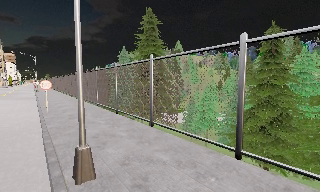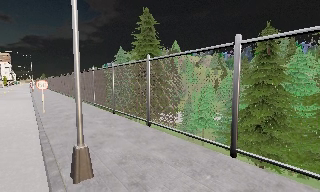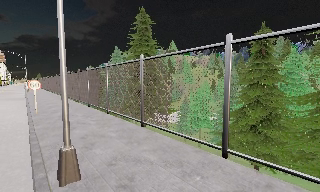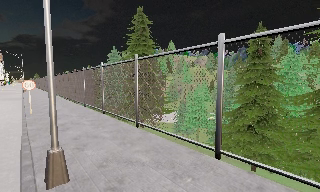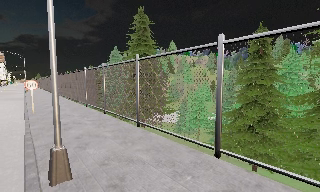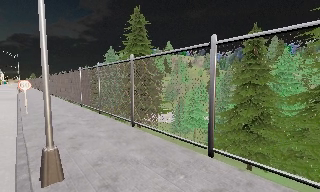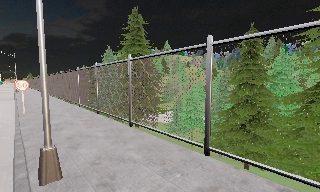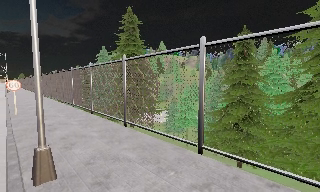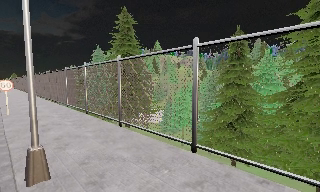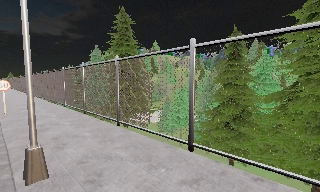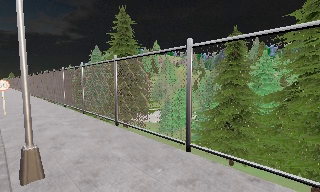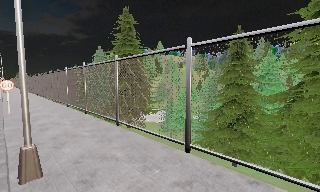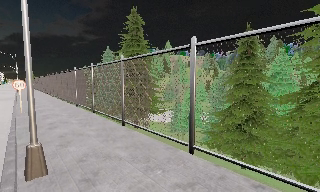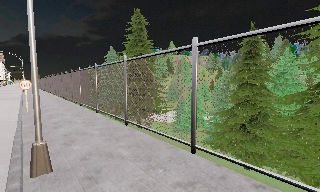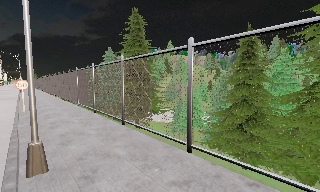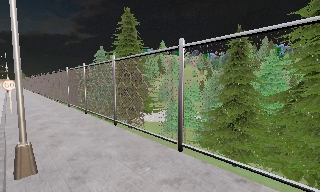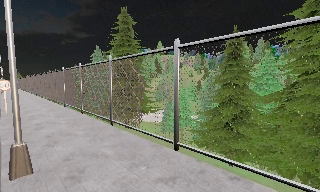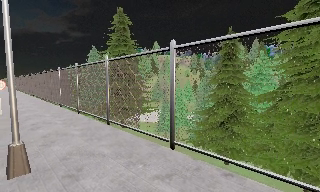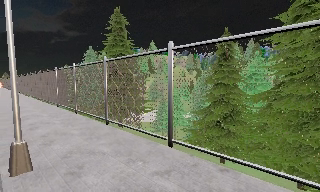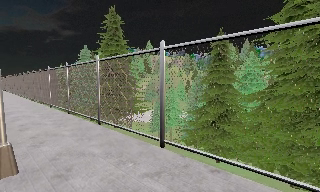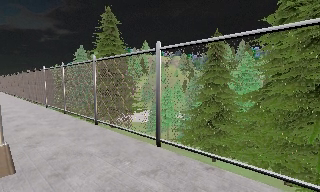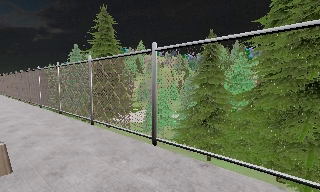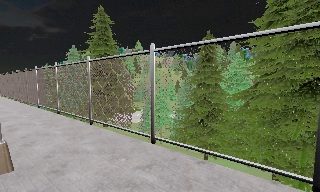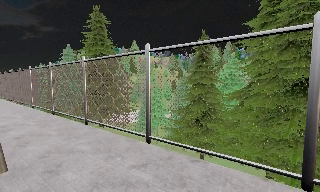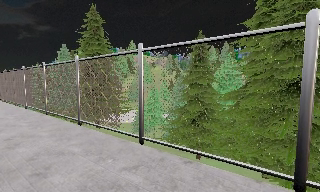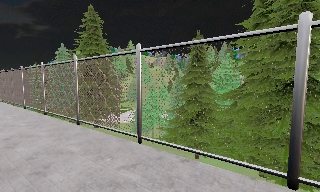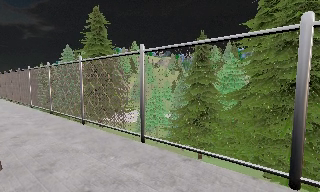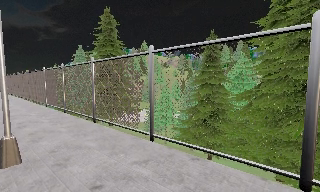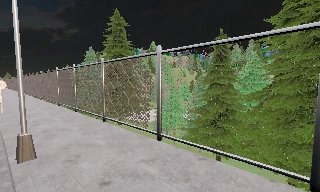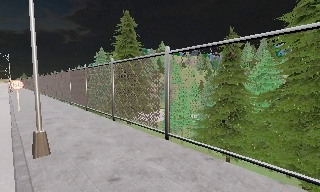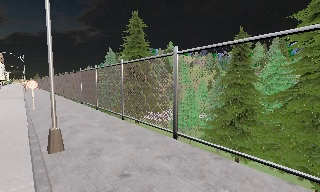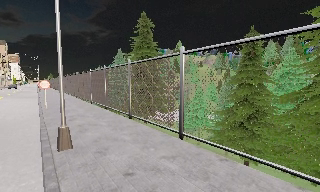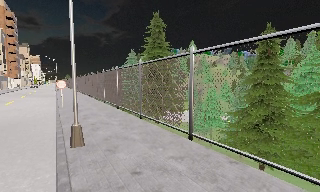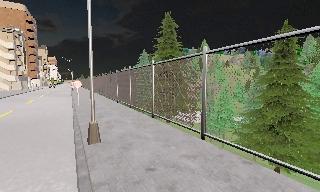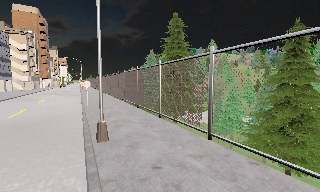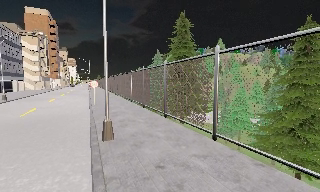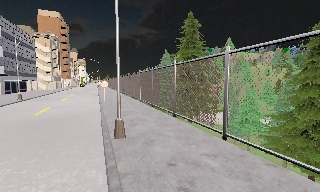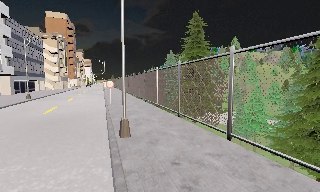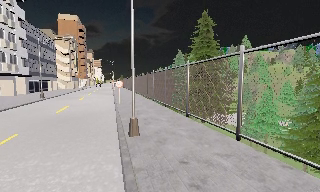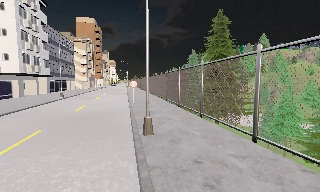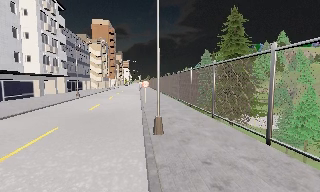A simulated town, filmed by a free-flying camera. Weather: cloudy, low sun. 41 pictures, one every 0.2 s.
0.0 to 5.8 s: The camera travels to its right and backward, about 2 m, so close, fixed things drift to the left.
5.8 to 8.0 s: The camera swings to its left by about 35 degrees, and the scene slides to the right. It travels backward, about 0.5 m.
The film runs backward here.
